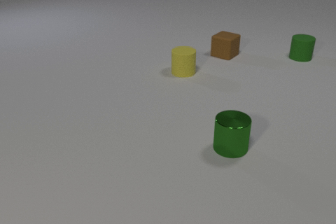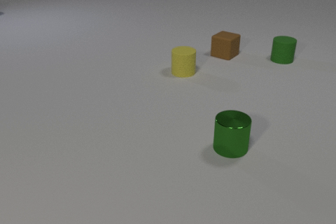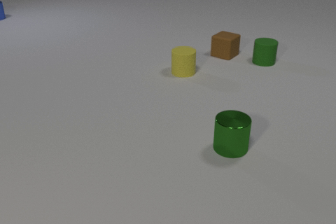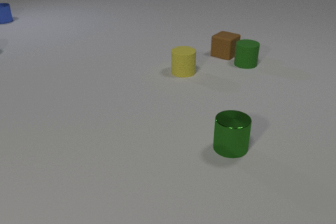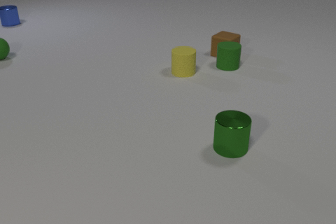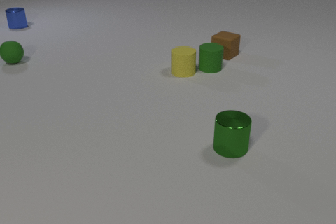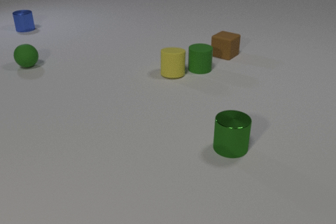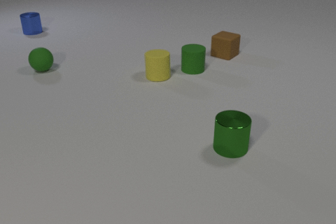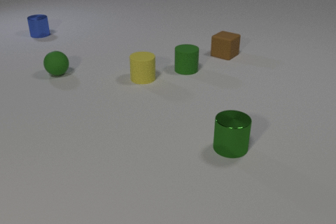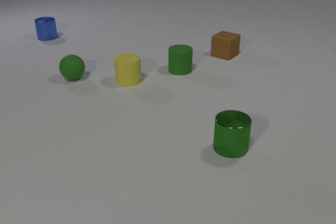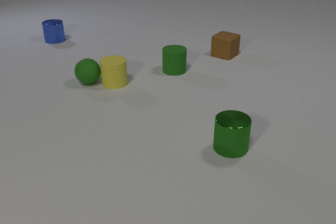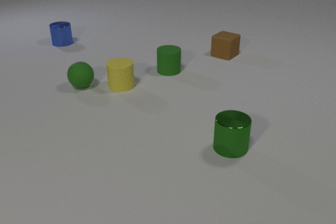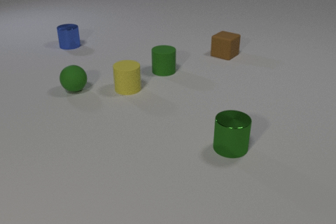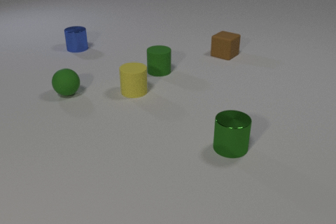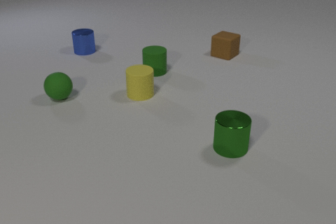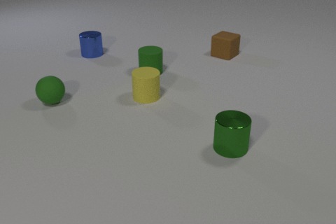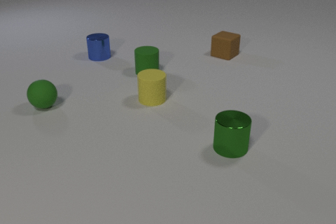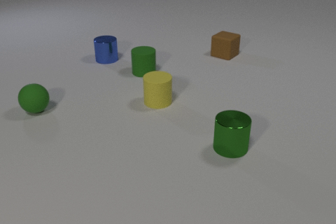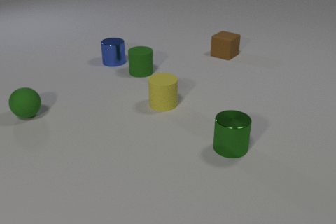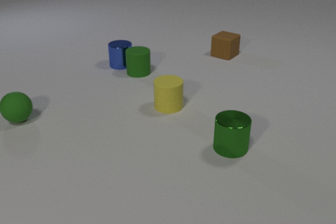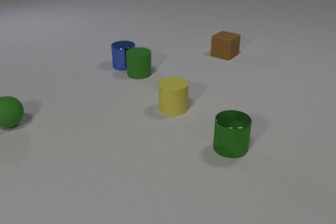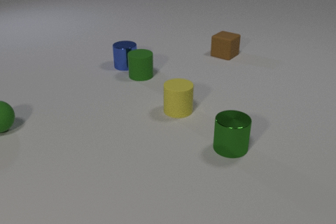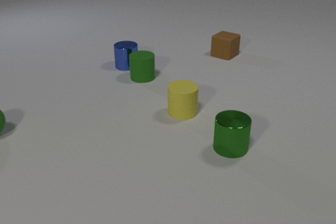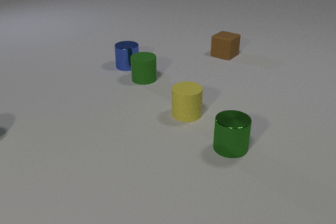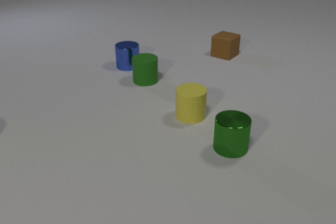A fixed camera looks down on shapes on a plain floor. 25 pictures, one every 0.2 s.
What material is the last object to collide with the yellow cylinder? rubber.
Are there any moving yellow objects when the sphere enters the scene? no.
What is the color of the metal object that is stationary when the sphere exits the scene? green.
0.0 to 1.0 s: The green rubber cylinder slides to the left and toward the camera. The blue metal cylinder comes in at the left edge, slides toward the camera and to the right. The green rubber sphere comes in at the left edge, rolls toward the camera and to the right.
1.0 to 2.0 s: The green rubber cylinder slides to the left. The yellow rubber cylinder slides to the left. The blue metal cylinder slides toward the camera and to the right. The green rubber sphere rolls toward the camera and to the right. The green rubber cylinder and the yellow rubber cylinder collide. The yellow rubber cylinder and the green rubber sphere collide.
2.0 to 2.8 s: The green rubber cylinder slides to the left. The yellow rubber cylinder slides toward the camera and to the right. The blue metal cylinder slides toward the camera and to the right. The green rubber sphere rolls to the left and toward the camera.
2.8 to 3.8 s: The green rubber cylinder slides to the left. The yellow rubber cylinder slides to the right and toward the camera. The blue metal cylinder slides toward the camera and to the right. The green rubber sphere rolls to the left and toward the camera.
3.8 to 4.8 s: The green rubber cylinder slides toward the camera. The yellow rubber cylinder slides to the right and toward the camera. The blue metal cylinder slides to the right. The green rubber sphere rolls to the left and toward the camera, leaves at the left edge. The green rubber cylinder and the blue metal cylinder collide.
